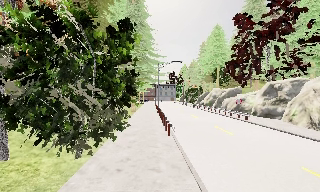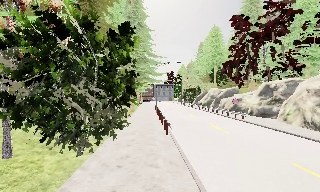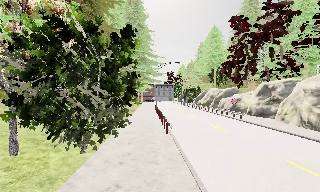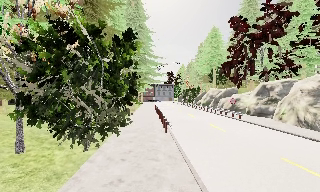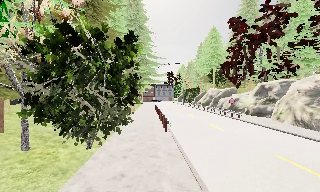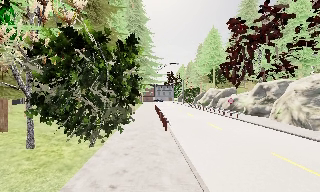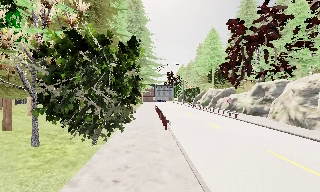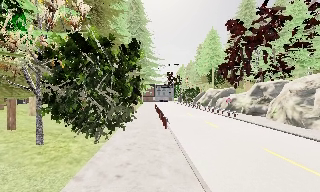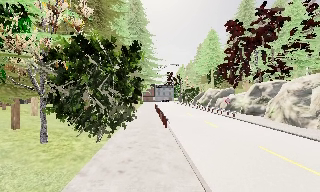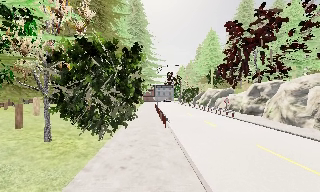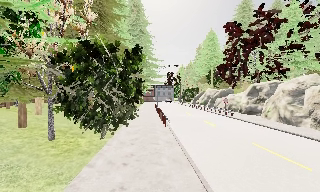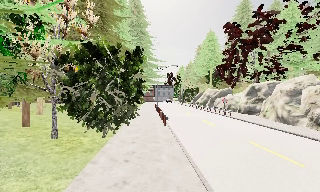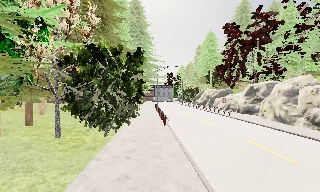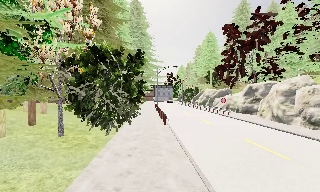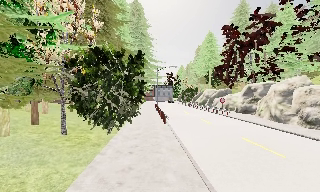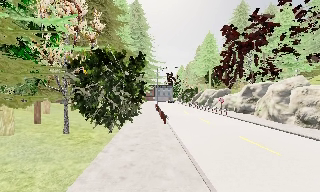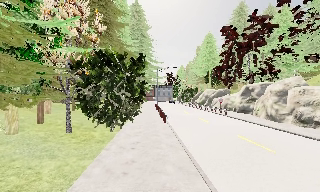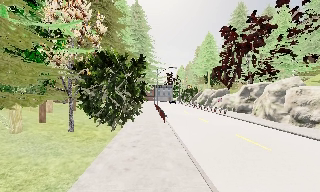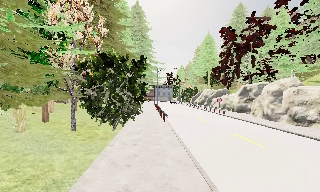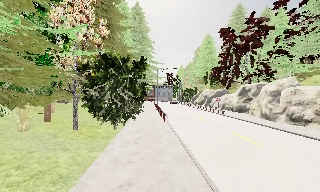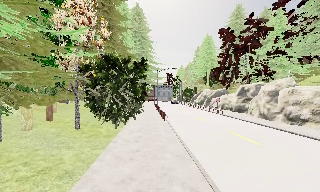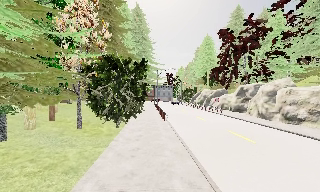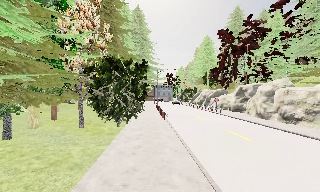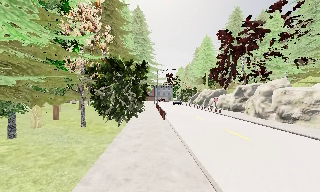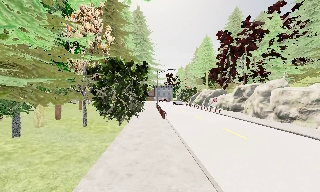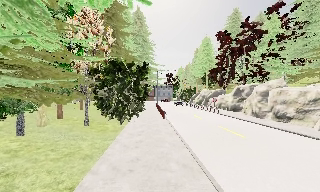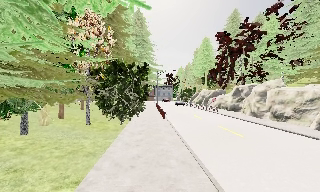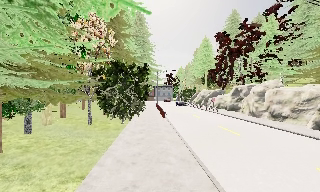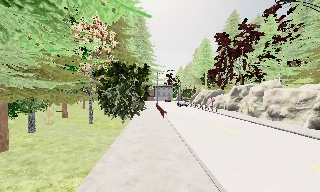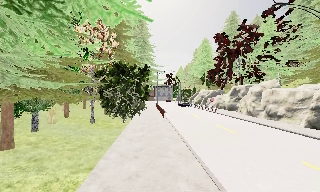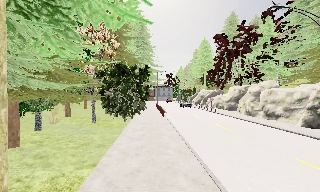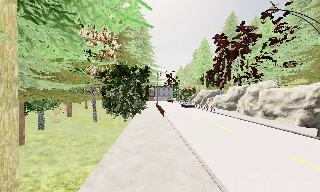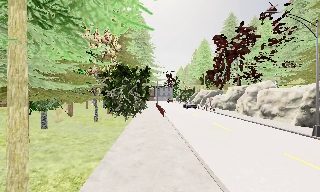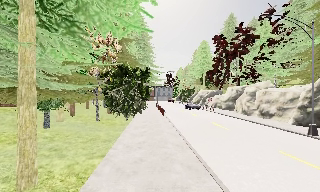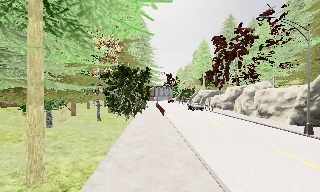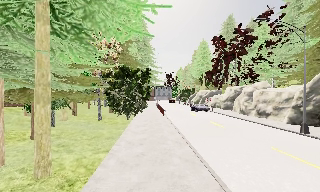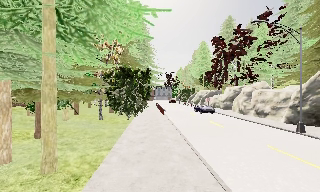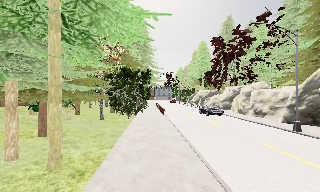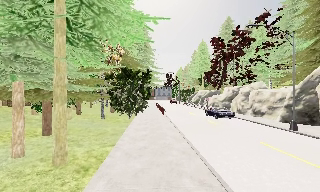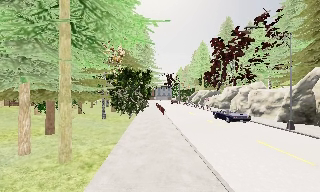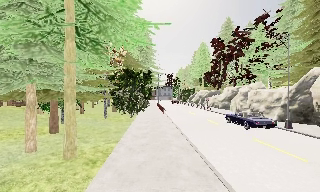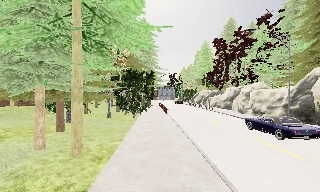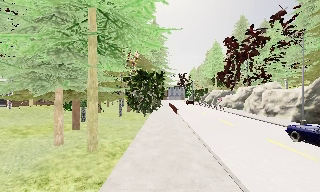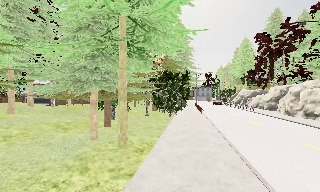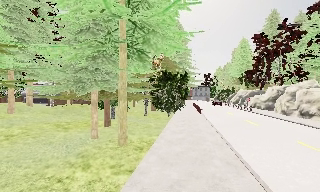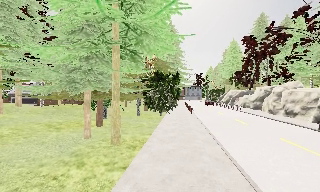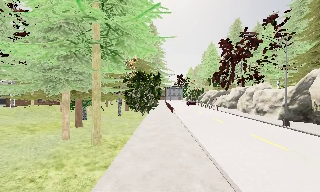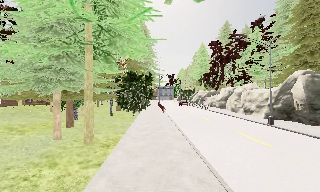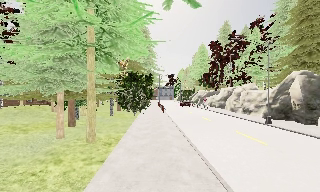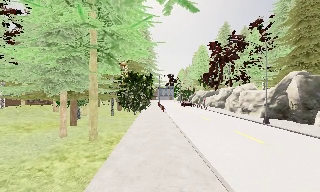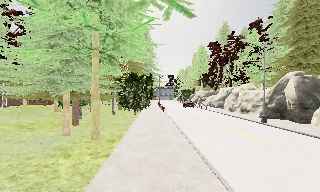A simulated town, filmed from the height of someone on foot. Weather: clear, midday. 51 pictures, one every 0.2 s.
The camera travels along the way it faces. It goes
backward.
0.0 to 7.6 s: The camera travels backward, about 11 m, so what stands in front gets smaller.
7.6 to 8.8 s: The camera pans to its left, which is counterclockwise from overhead, by about 15 degrees. It travels backward, about 2 m, so what stands in front gets smaller.
8.8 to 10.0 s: The scene slides to the left, as the camera pans about 10 degrees to its right. It travels backward, about 1.5 m, so what stands in front gets smaller.
The film runs backward here.
